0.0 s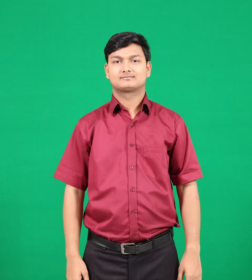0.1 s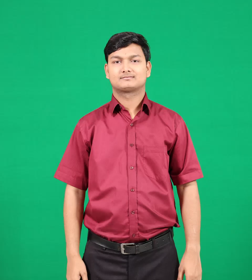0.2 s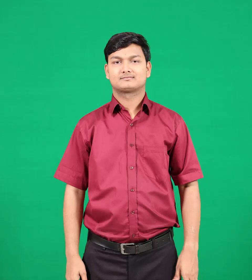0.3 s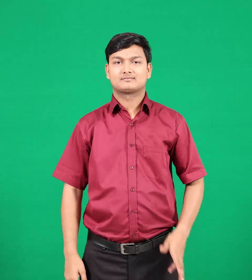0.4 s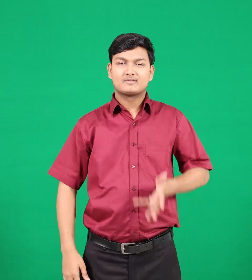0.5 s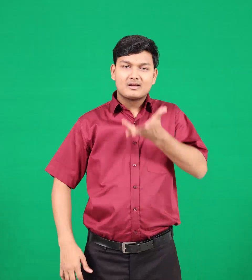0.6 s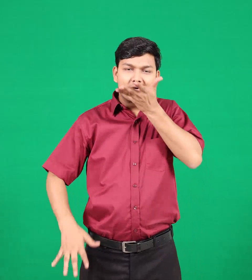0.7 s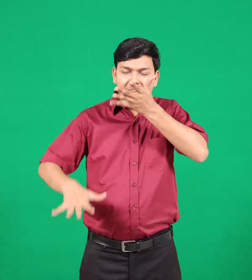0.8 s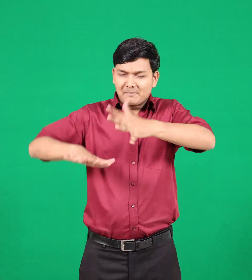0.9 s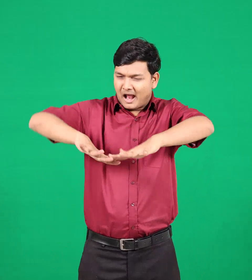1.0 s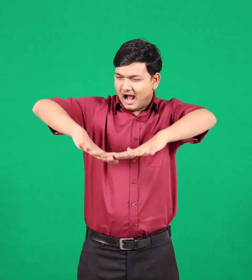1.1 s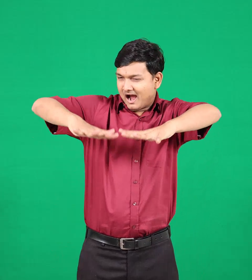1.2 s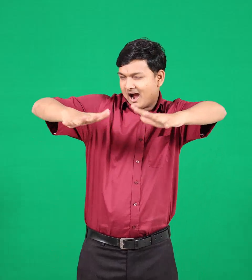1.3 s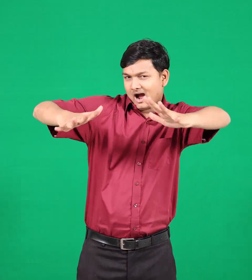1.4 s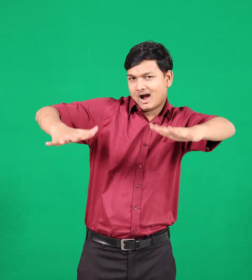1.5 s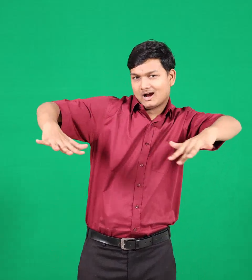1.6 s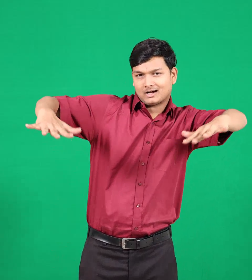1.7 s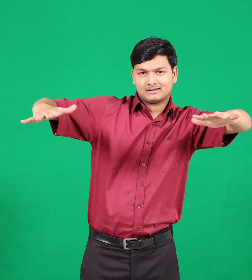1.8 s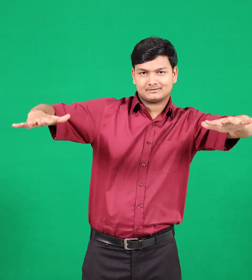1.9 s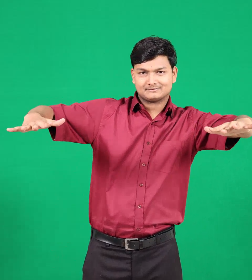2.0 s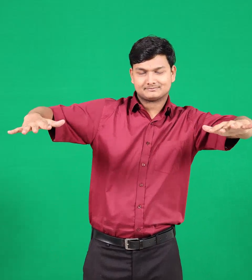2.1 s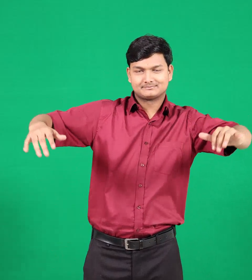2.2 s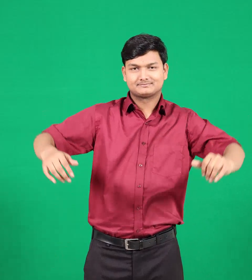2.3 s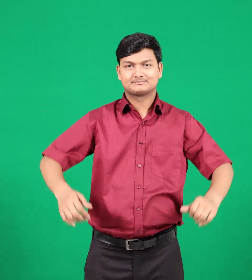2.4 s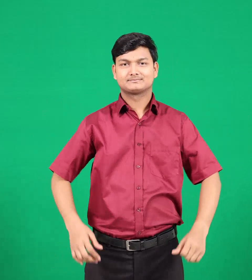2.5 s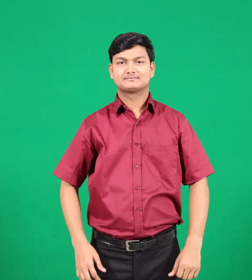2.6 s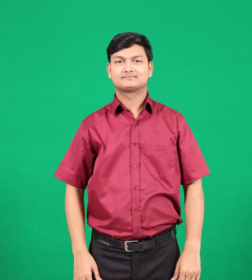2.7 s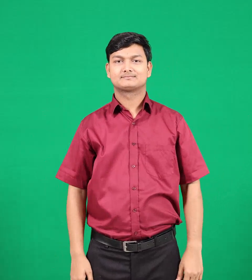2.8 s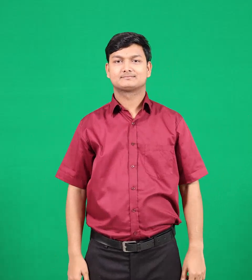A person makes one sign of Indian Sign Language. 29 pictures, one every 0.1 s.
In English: ocean & sea
